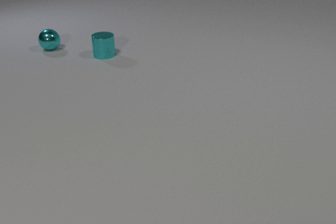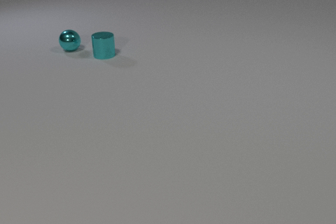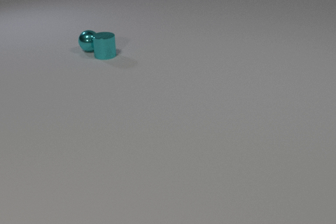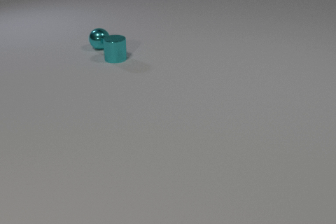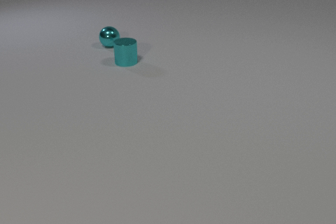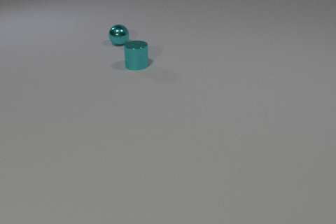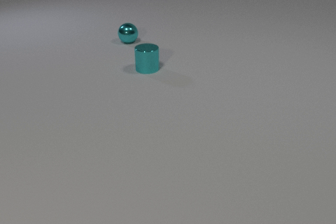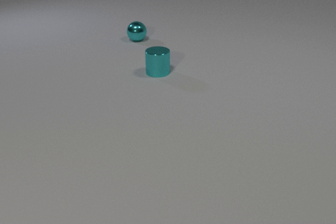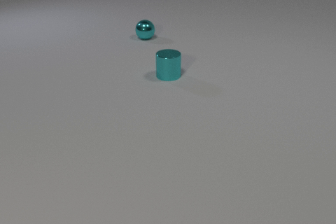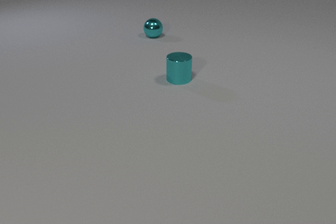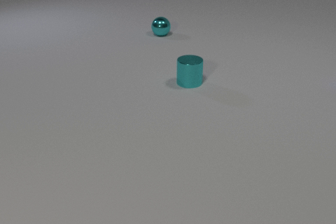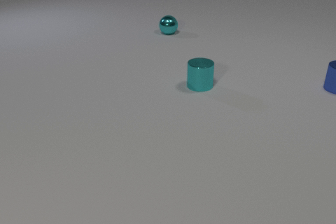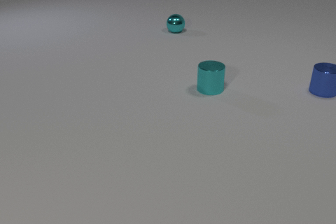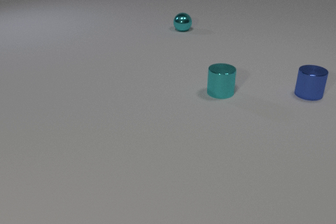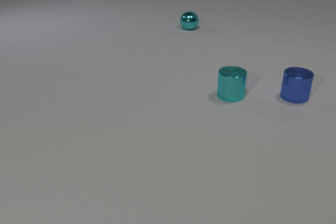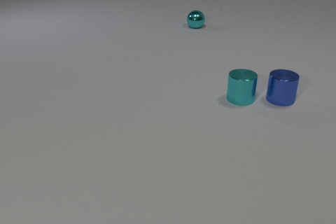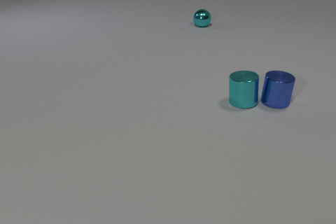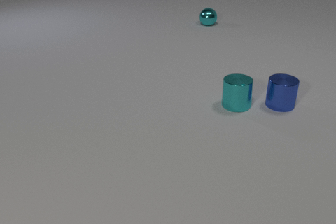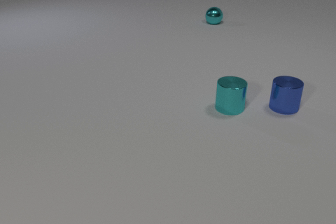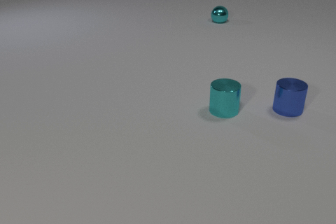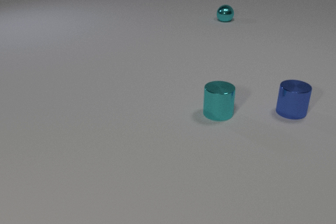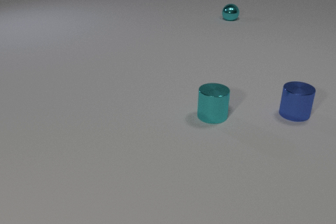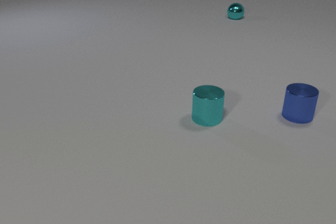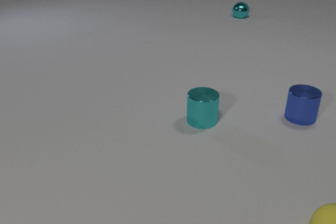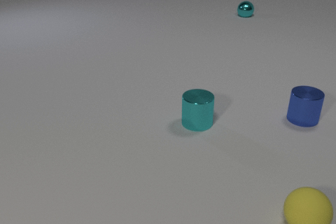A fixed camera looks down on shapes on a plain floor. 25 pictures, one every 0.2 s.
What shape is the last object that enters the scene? sphere.
How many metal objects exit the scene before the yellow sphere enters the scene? 0.
What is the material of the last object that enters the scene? rubber.
0.0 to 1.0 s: The cyan metal sphere rolls to the right. The cyan metal cylinder slides to the right and toward the camera. The cyan metal sphere and the cyan metal cylinder collide.
1.0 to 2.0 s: The cyan metal sphere rolls to the right and away from the camera. The cyan metal cylinder slides to the right and toward the camera.
2.0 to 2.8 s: The cyan metal sphere rolls to the right and away from the camera. The cyan metal cylinder slides to the right and toward the camera. The blue metal cylinder comes in at the right edge, slides to the left and toward the camera.
2.8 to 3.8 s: The cyan metal sphere rolls to the right and away from the camera. The cyan metal cylinder slides toward the camera. The blue metal cylinder slides toward the camera. The cyan metal cylinder and the blue metal cylinder collide.
3.8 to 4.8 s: The cyan metal sphere rolls to the right and away from the camera. The cyan metal cylinder slides toward the camera and to the left. The blue metal cylinder slides to the right and toward the camera. The yellow rubber sphere comes in at the bottom edge, rolls to the left and away from the camera.
